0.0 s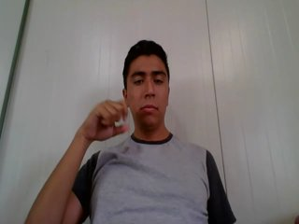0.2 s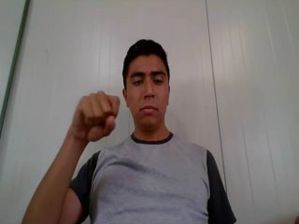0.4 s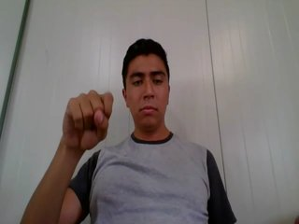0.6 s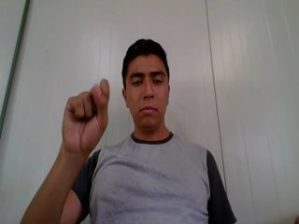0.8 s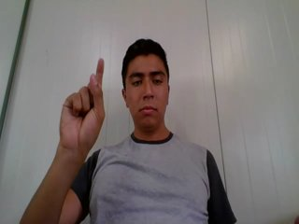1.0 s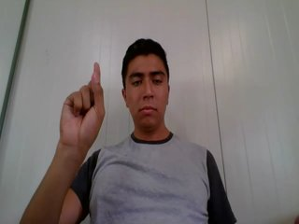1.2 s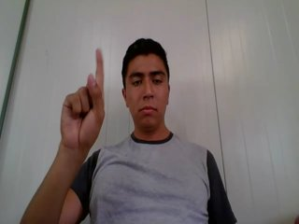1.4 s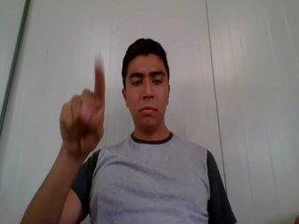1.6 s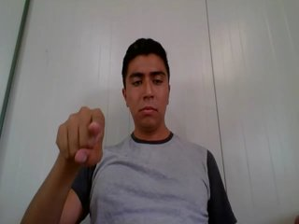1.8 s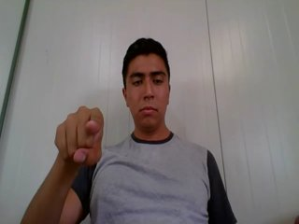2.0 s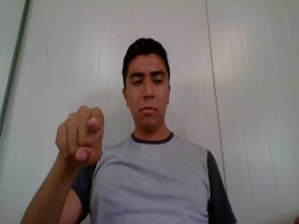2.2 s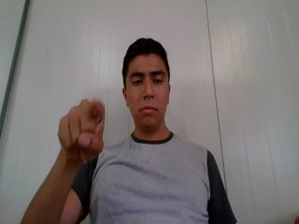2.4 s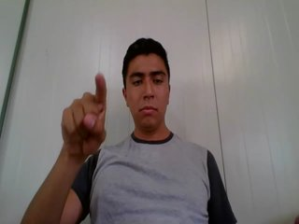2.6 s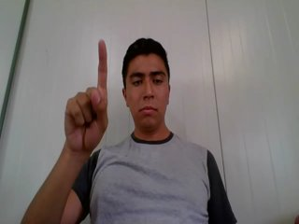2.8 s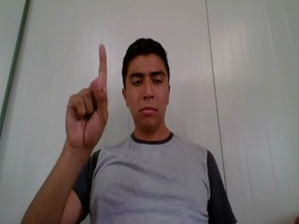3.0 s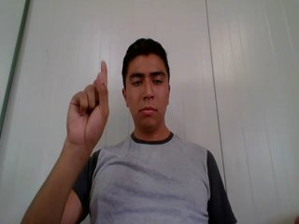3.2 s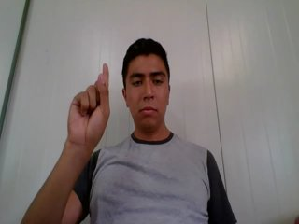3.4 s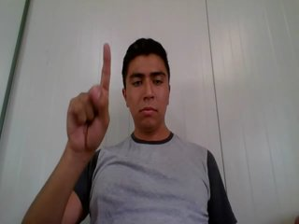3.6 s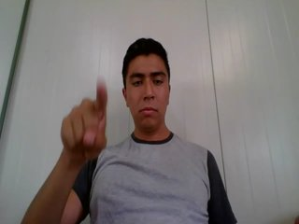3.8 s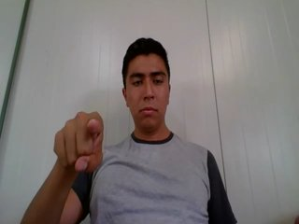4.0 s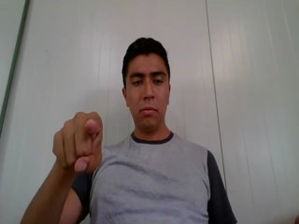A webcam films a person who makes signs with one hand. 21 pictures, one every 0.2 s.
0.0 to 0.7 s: Non-gesture.
0.8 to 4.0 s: Double click with one finger.
